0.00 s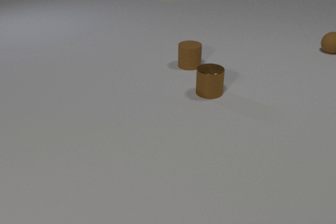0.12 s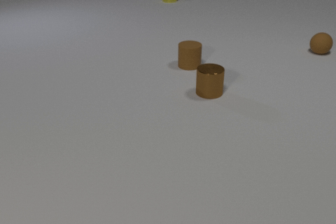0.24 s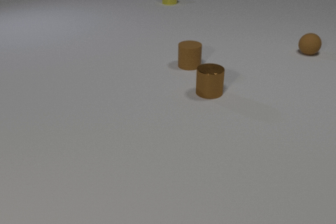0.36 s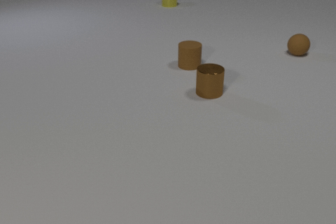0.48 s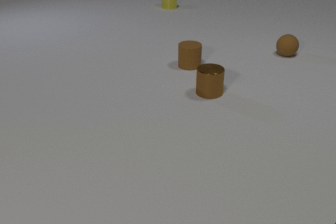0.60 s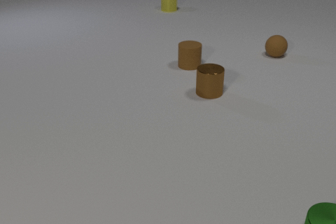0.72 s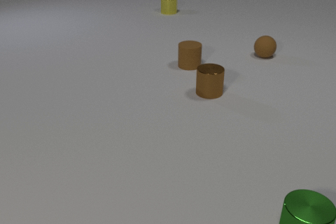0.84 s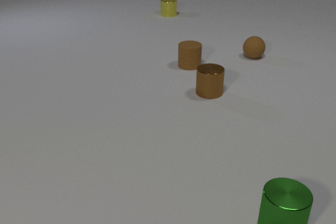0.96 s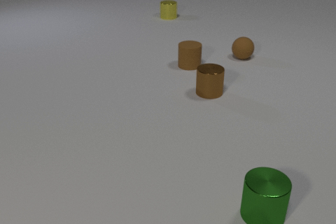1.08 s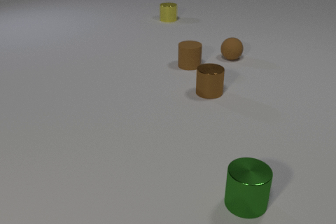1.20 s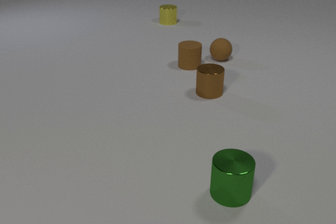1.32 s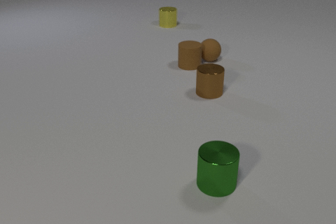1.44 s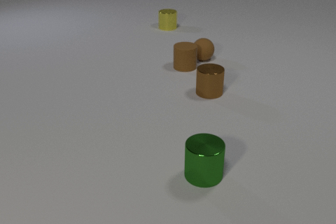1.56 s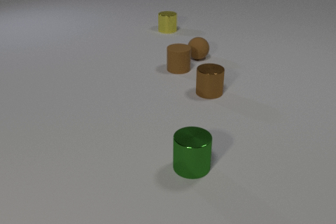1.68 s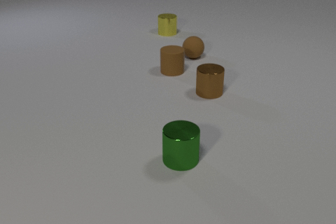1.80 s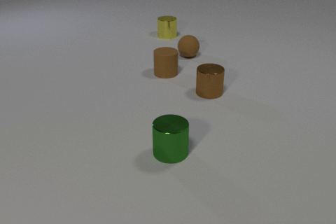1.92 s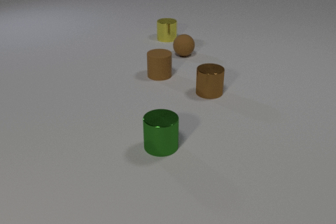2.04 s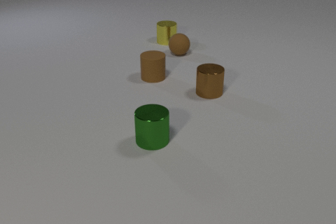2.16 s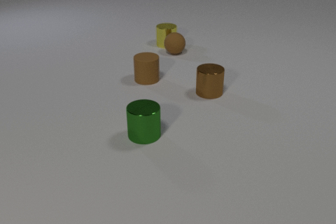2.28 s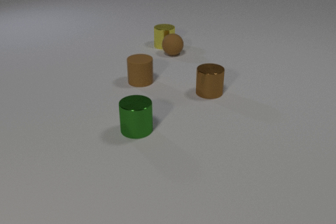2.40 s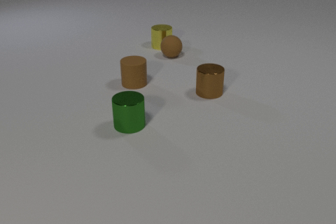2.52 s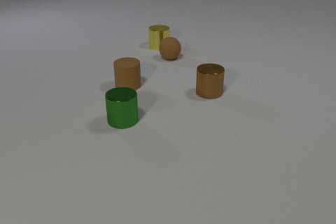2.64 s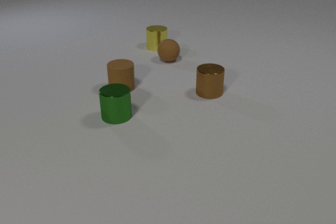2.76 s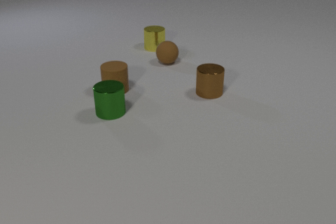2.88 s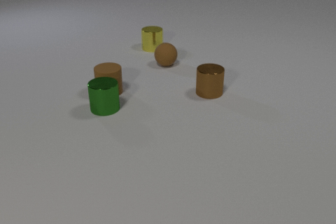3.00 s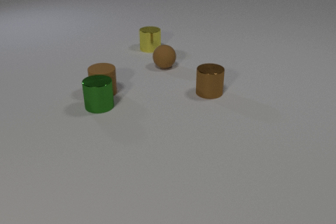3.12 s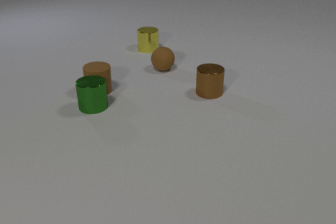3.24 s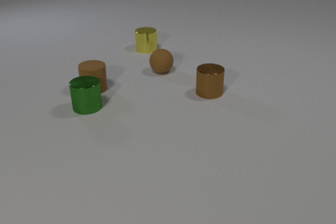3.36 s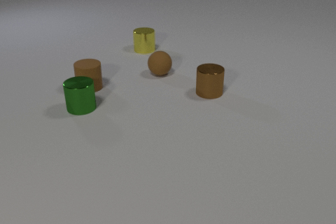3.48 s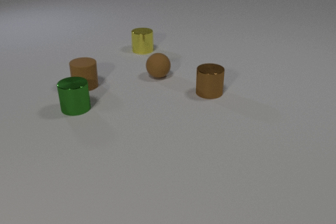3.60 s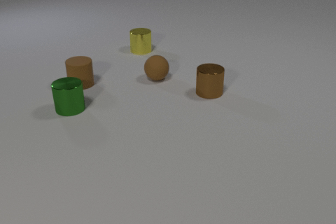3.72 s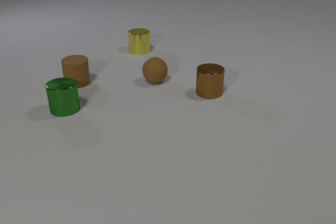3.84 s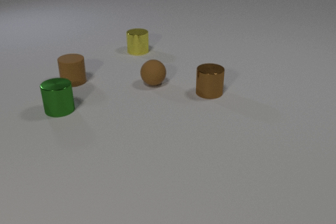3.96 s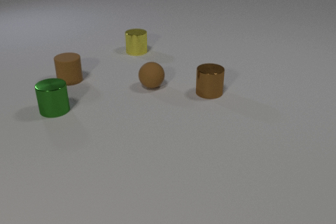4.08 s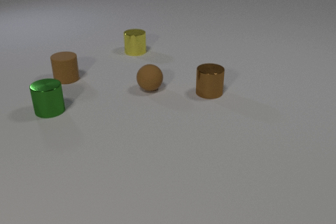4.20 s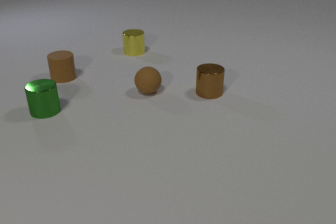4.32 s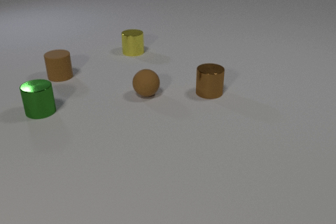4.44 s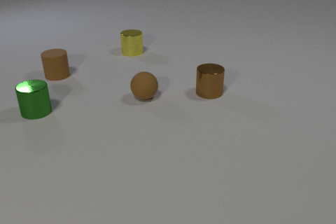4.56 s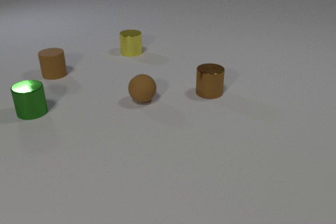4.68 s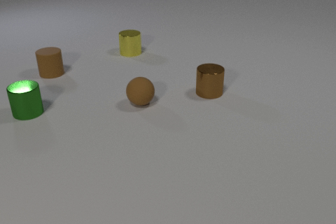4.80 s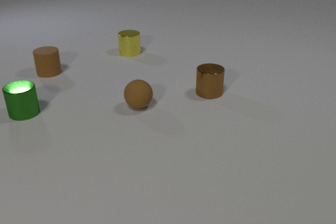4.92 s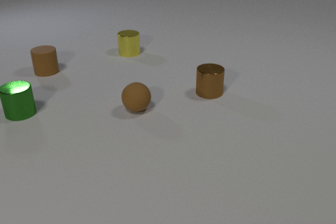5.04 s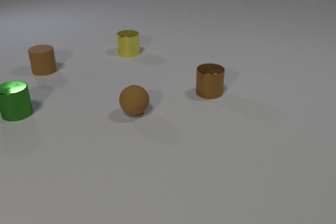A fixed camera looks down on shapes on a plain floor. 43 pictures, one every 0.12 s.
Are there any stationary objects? yes.
What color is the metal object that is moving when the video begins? yellow.
What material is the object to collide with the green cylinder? rubber.
0.00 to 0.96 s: The brown rubber sphere rolls to the left and toward the camera. The yellow metal cylinder slides toward the camera. The green metal cylinder comes in at the bottom edge, slides to the left and away from the camera.
0.96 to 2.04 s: The brown rubber sphere rolls to the left. The brown rubber cylinder slides to the left and toward the camera. The yellow metal cylinder slides toward the camera. The green metal cylinder slides to the left and away from the camera. The brown rubber sphere and the brown rubber cylinder collide.
2.04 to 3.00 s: The brown rubber sphere rolls toward the camera and to the left. The brown rubber cylinder slides to the left and toward the camera. The yellow metal cylinder slides toward the camera and to the left. The green metal cylinder slides away from the camera and to the left. The brown rubber sphere and the yellow metal cylinder collide. The brown rubber cylinder and the green metal cylinder collide.
3.00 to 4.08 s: The brown rubber sphere rolls toward the camera. The brown rubber cylinder slides away from the camera and to the left. The yellow metal cylinder slides to the left and toward the camera. The green metal cylinder slides to the left.
4.08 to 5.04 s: The brown rubber sphere rolls toward the camera. The brown rubber cylinder slides away from the camera and to the left. The yellow metal cylinder slides to the left. The green metal cylinder slides to the left.
